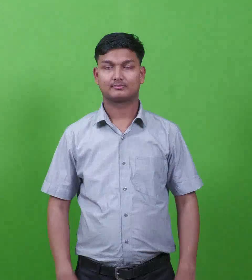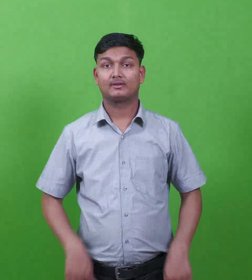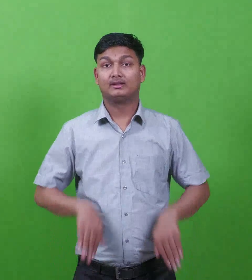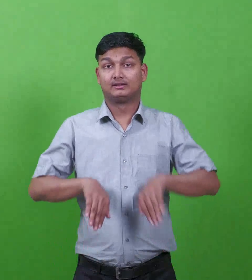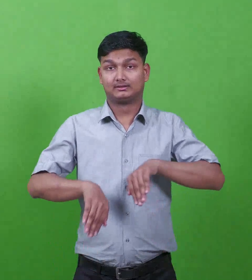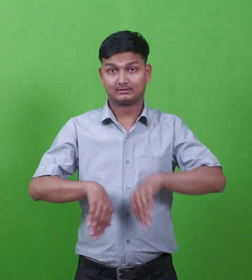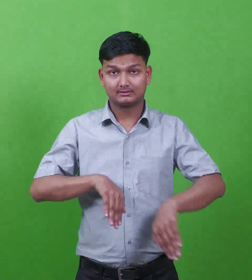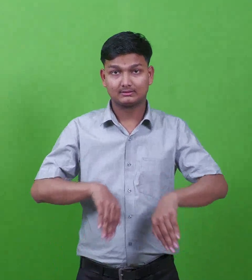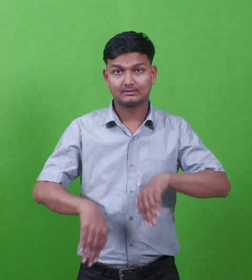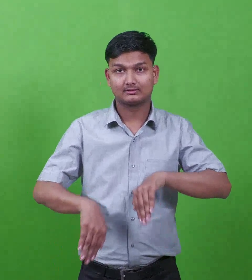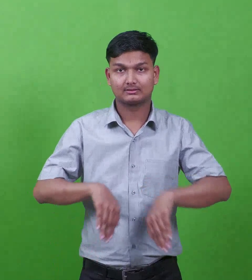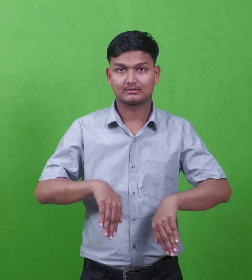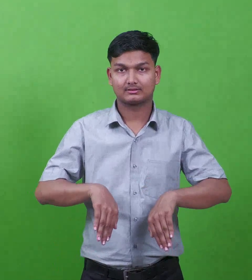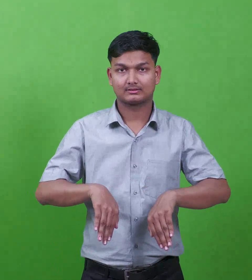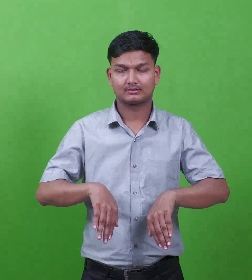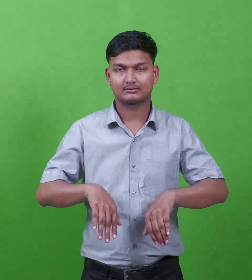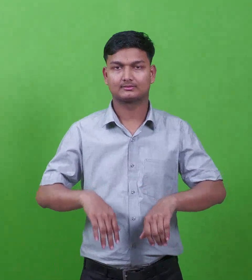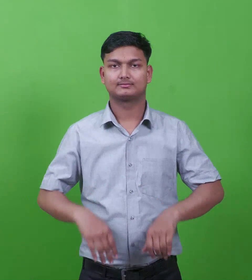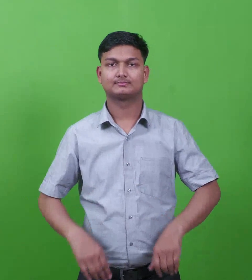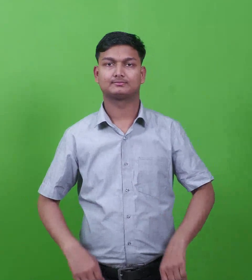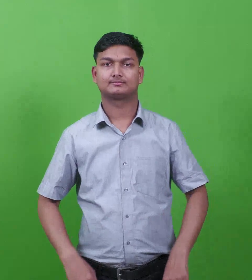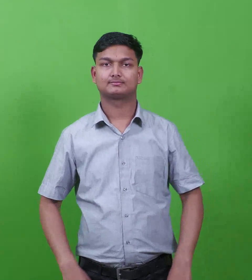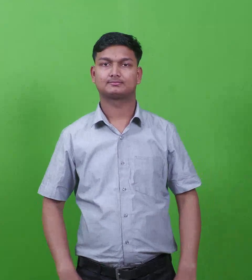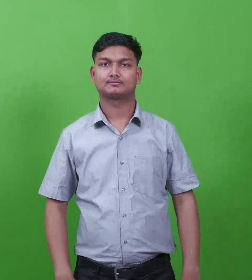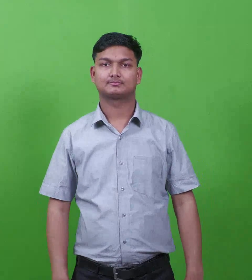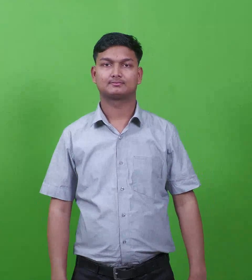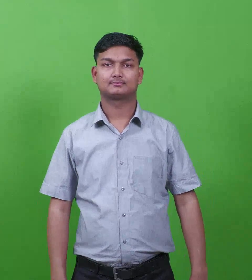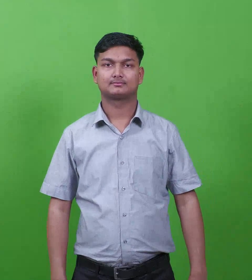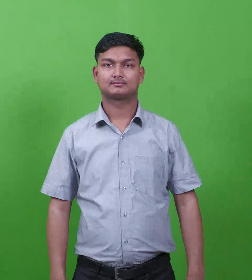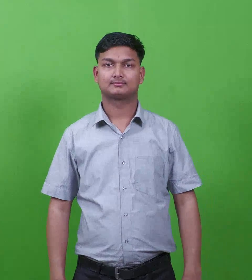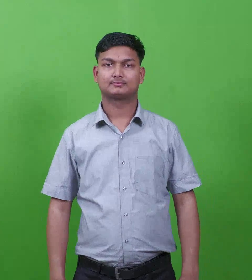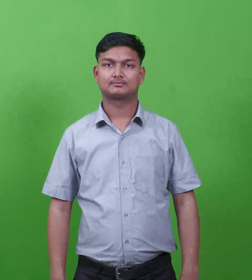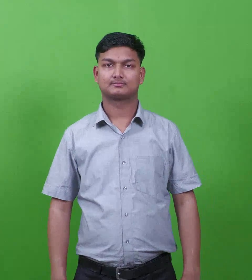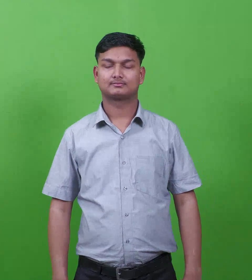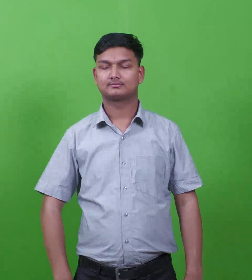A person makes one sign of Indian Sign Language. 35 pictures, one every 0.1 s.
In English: lame man
